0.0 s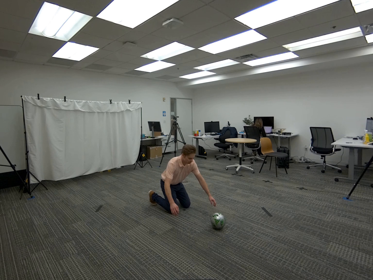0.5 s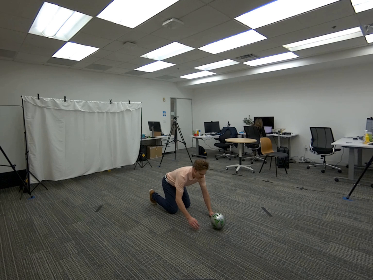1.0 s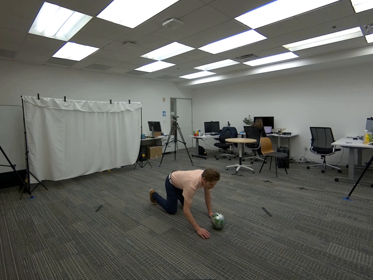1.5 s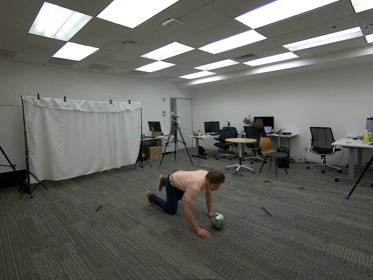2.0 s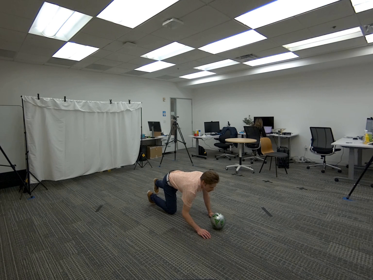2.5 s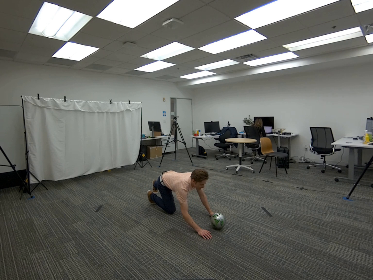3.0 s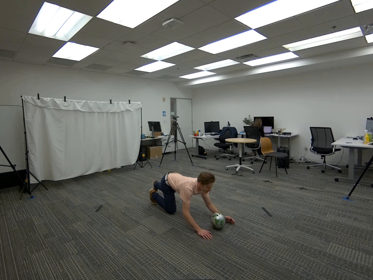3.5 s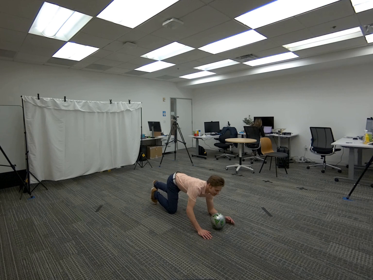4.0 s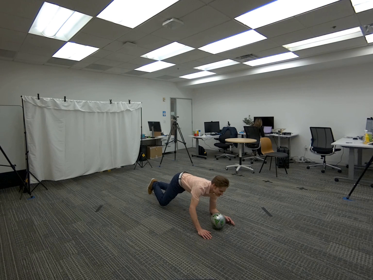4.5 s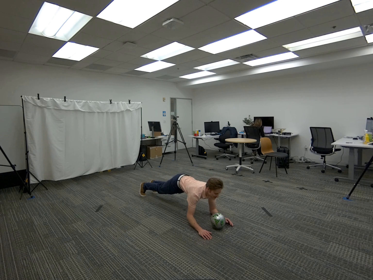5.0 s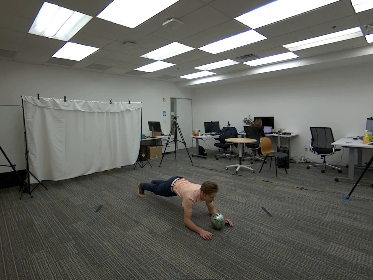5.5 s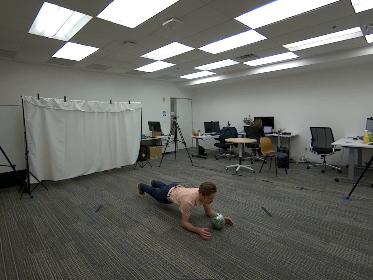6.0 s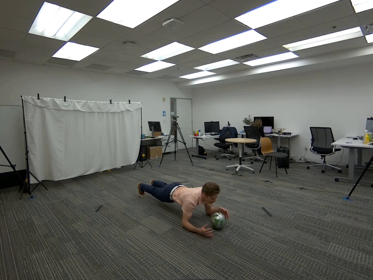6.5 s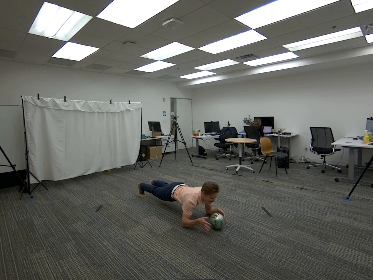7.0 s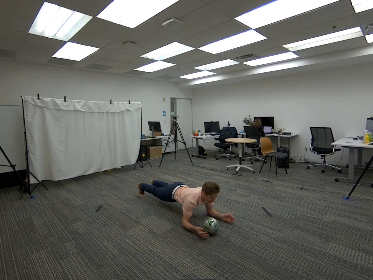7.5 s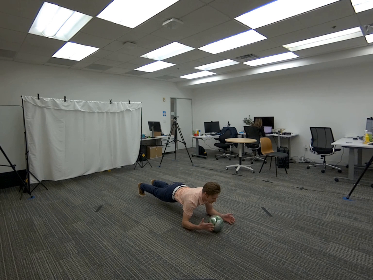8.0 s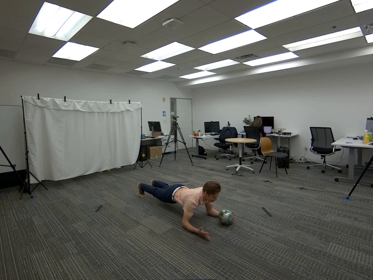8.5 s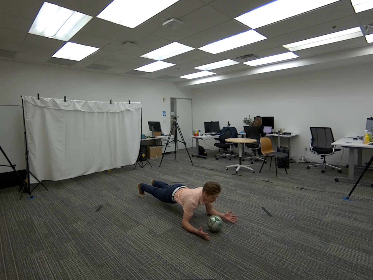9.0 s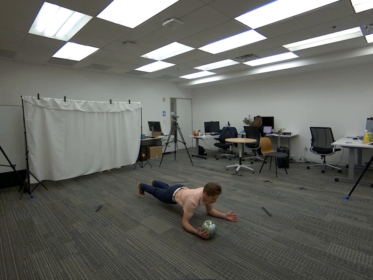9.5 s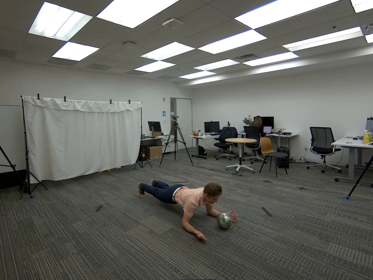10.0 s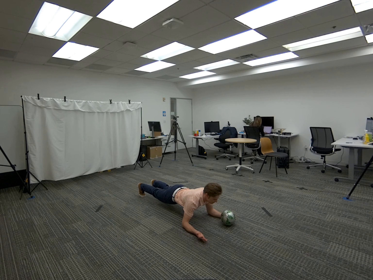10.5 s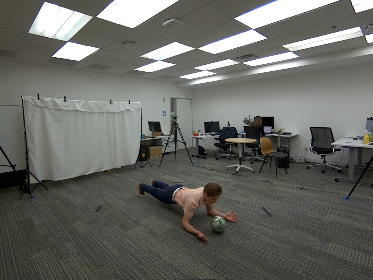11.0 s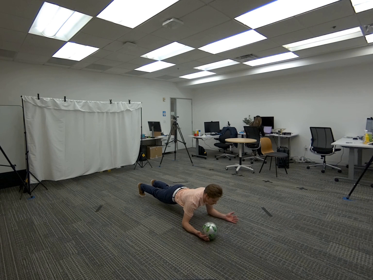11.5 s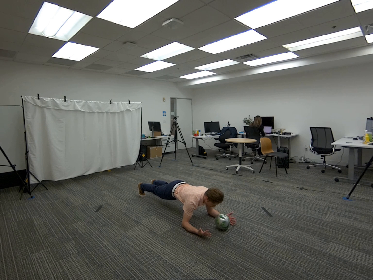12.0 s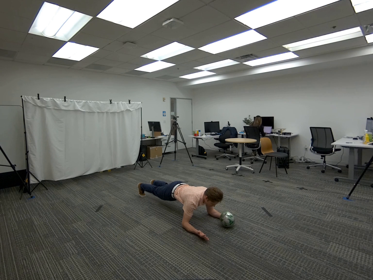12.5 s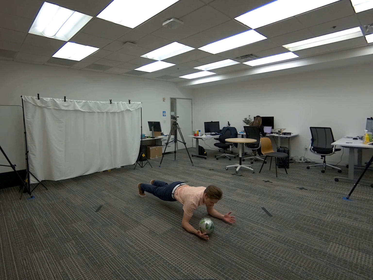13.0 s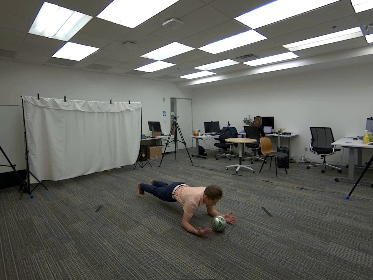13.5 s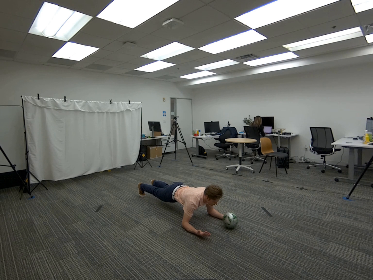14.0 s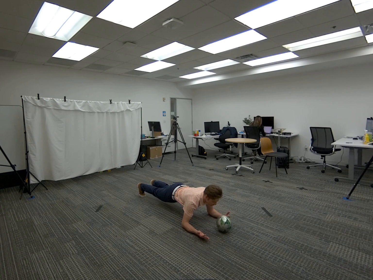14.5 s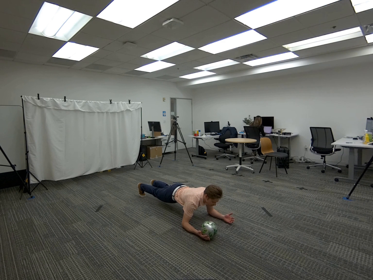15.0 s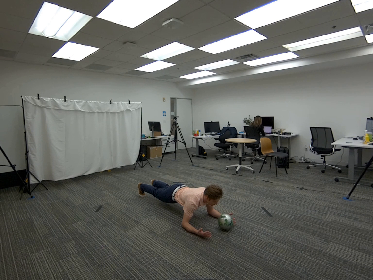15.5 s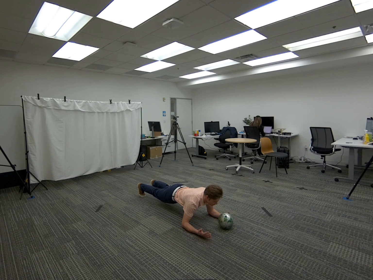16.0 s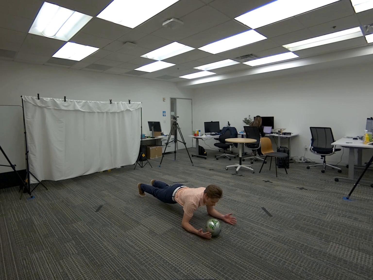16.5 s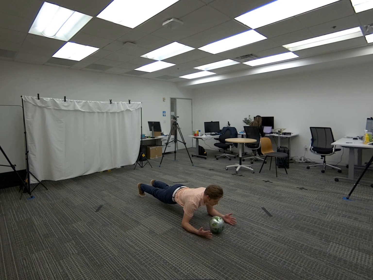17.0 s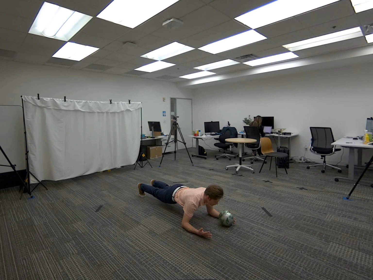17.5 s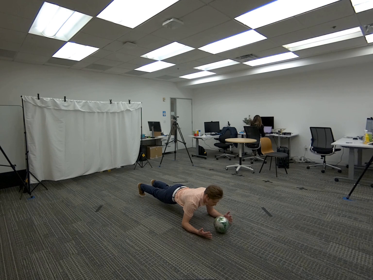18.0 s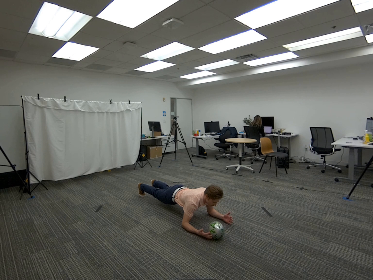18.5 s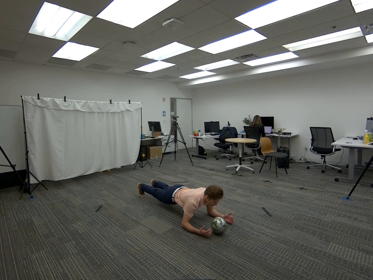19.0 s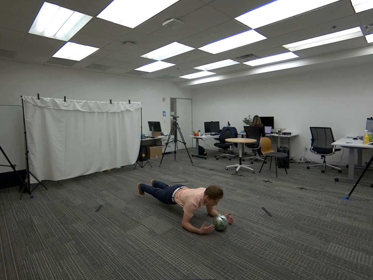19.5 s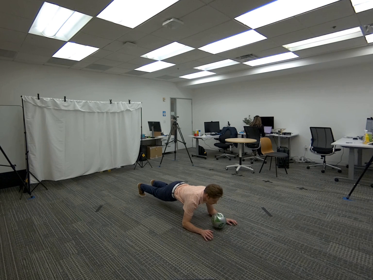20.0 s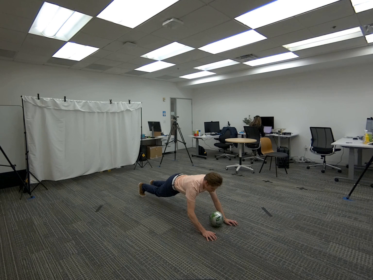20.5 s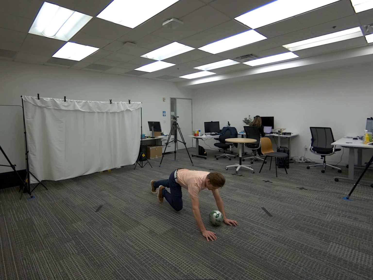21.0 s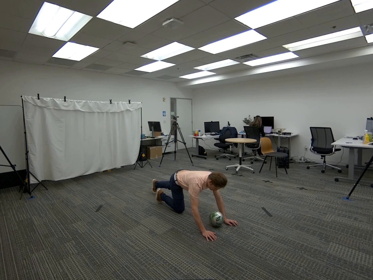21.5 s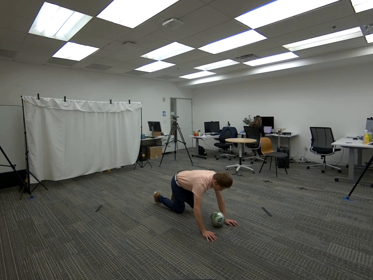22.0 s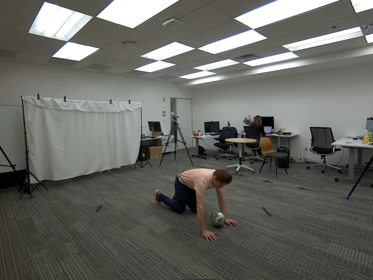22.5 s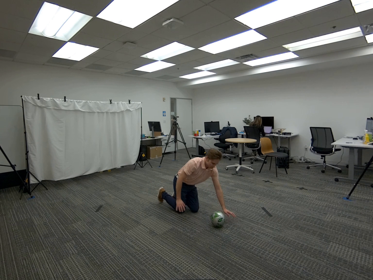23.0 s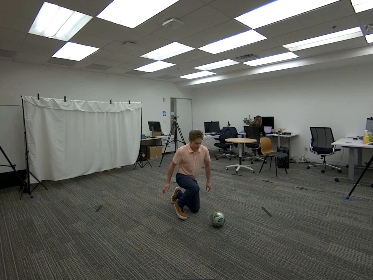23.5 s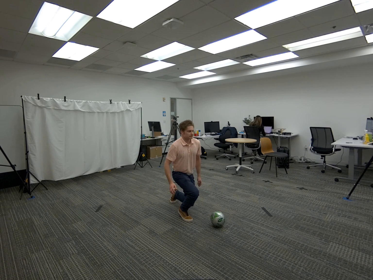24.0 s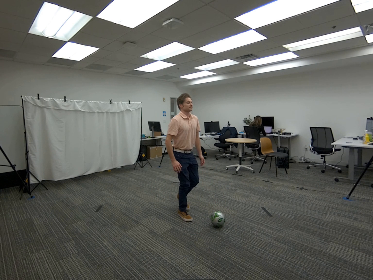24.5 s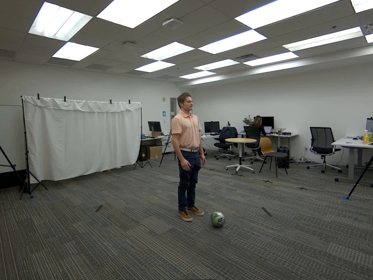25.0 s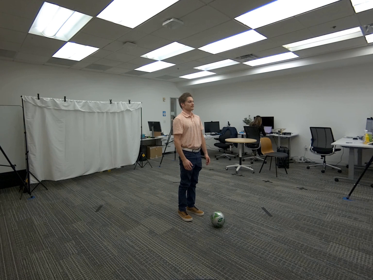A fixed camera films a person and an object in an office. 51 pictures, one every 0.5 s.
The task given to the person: Get into a plank position and grasp the soccer ball with one hand and pass it to the other hand. Interchange about 5 times while keeping the plank position.
